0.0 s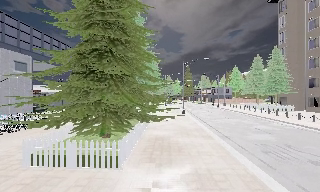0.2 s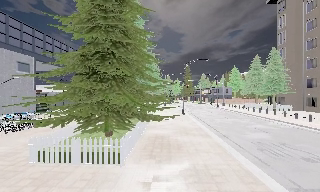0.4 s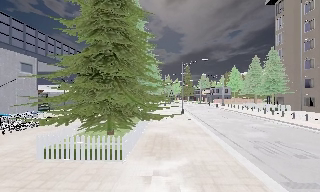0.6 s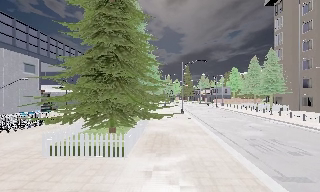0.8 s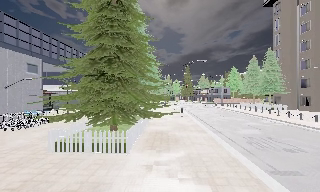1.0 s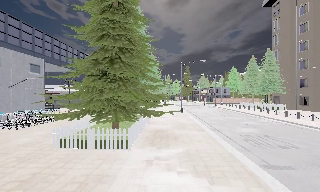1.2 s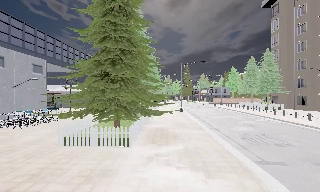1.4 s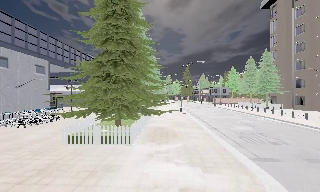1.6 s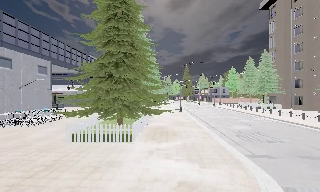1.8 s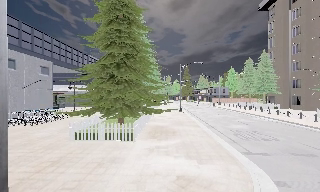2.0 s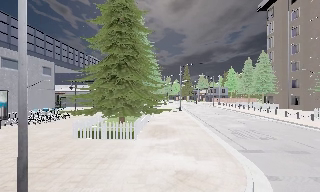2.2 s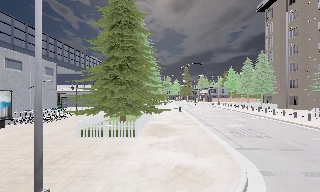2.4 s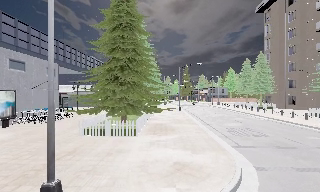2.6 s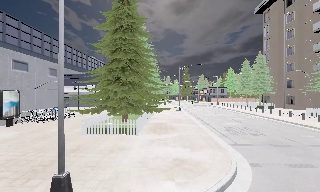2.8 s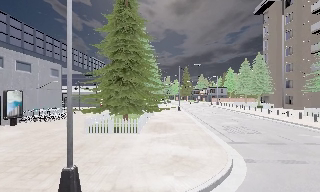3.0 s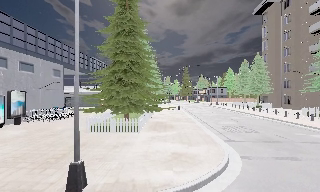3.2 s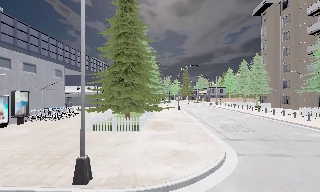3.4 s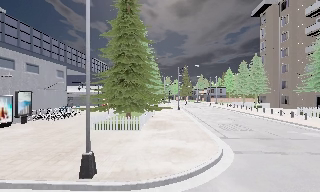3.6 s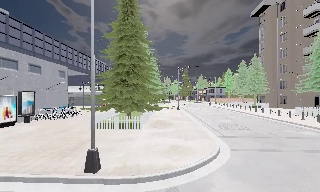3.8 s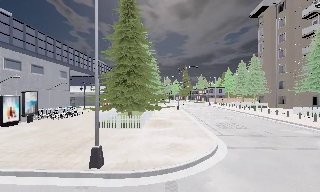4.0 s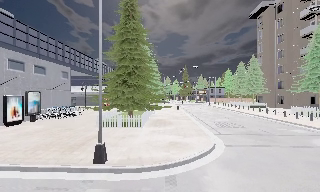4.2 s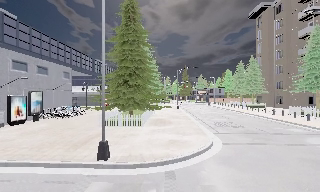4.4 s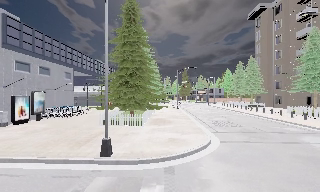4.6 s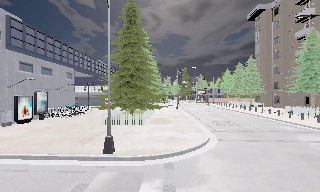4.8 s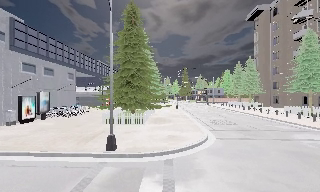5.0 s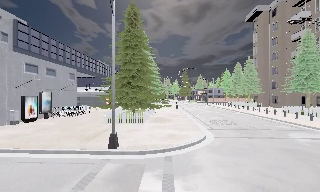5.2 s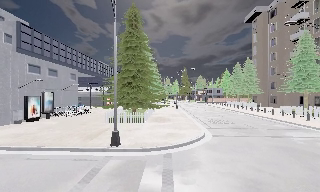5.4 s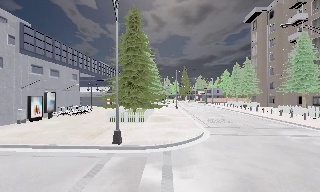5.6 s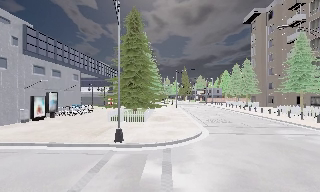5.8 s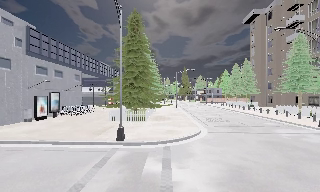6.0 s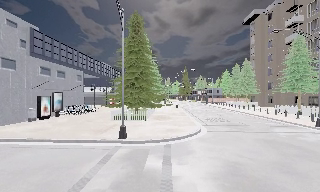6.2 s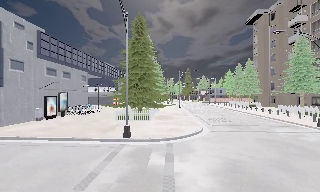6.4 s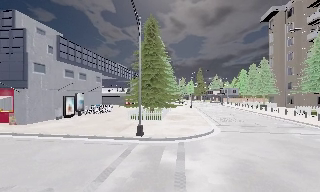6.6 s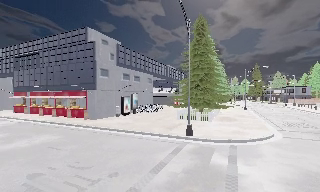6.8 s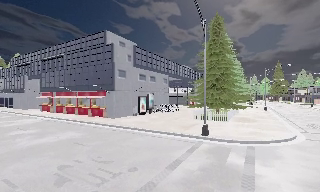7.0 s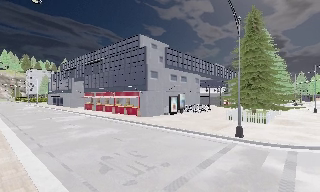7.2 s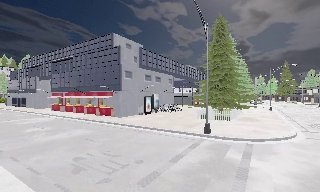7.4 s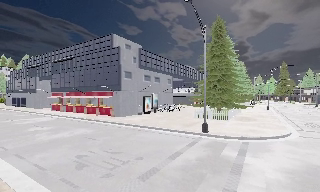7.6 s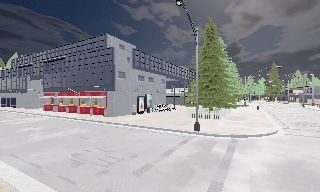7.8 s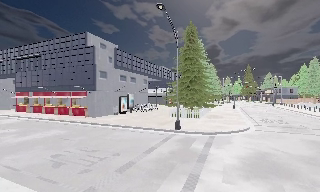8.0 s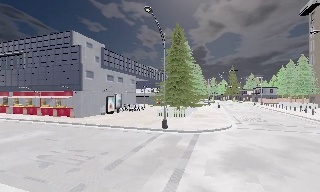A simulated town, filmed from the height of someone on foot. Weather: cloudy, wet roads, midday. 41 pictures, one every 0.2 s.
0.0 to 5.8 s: The camera travels backward, about 10 m, so what stands in front gets smaller.
5.8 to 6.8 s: The scene slides to the right, as the camera pans about 30 degrees to its left. It travels backward, about 1.5 m, so what stands in front gets smaller.
6.8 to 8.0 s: The scene slides to the left, as the camera pans about 10 degrees to its right. It travels backward, about 2 m, so what stands in front gets smaller.
The film runs backward here.
